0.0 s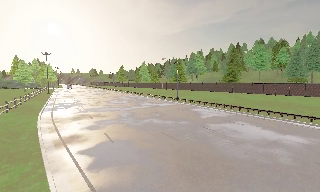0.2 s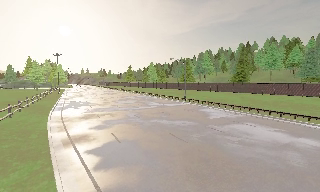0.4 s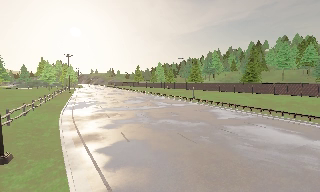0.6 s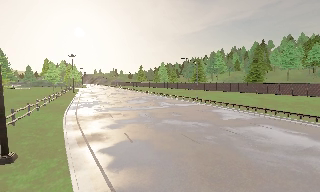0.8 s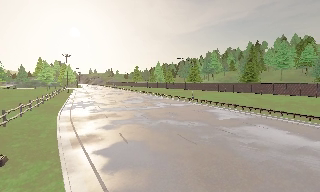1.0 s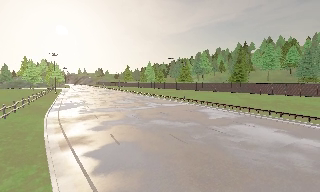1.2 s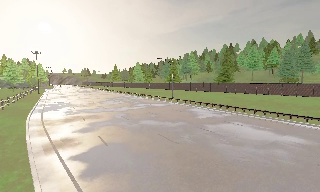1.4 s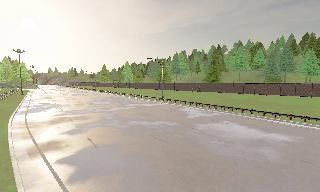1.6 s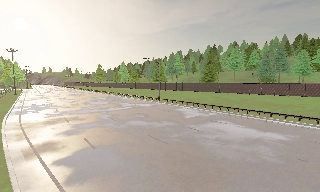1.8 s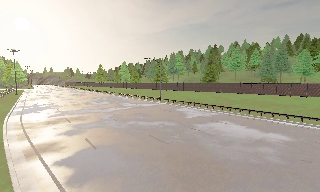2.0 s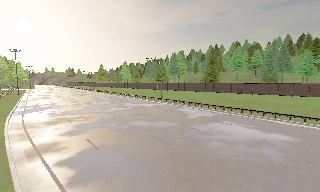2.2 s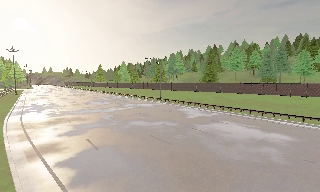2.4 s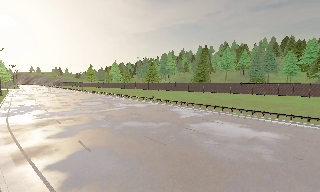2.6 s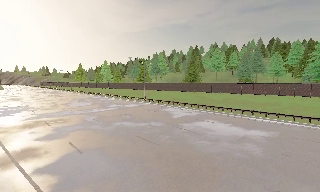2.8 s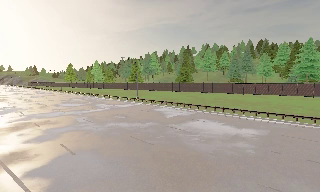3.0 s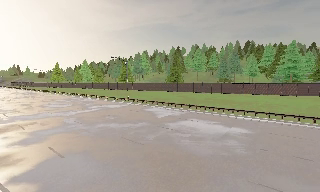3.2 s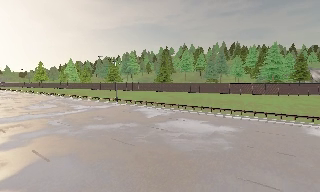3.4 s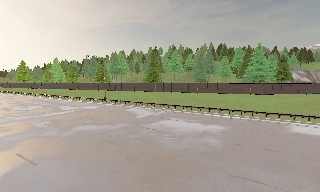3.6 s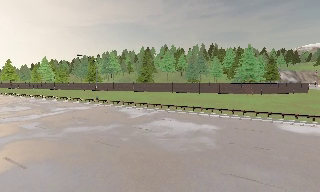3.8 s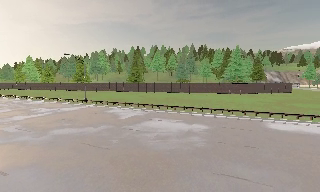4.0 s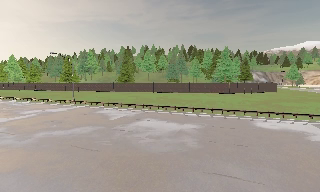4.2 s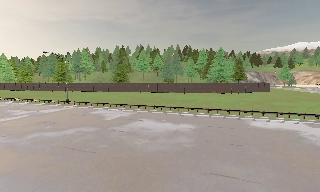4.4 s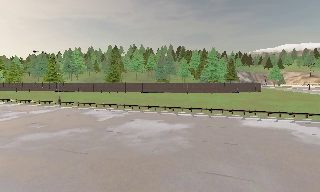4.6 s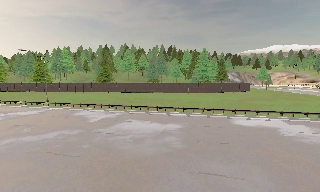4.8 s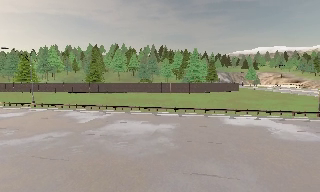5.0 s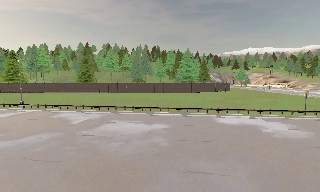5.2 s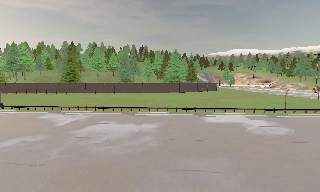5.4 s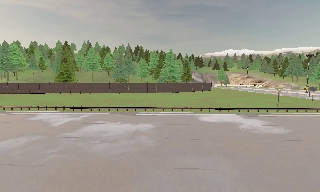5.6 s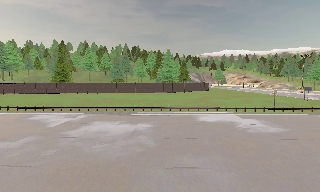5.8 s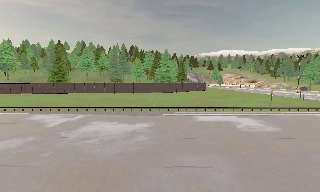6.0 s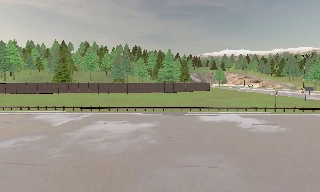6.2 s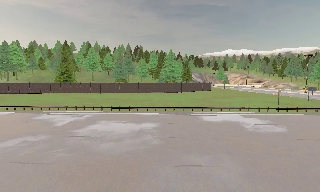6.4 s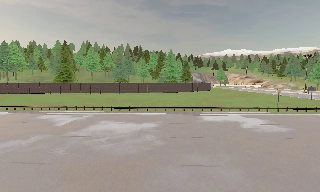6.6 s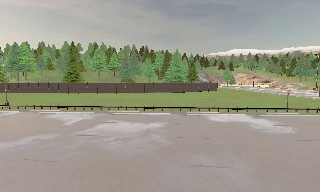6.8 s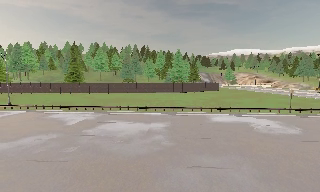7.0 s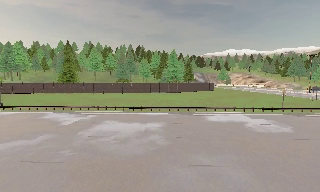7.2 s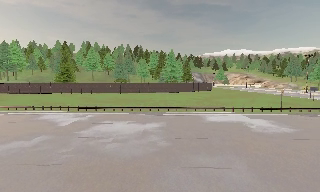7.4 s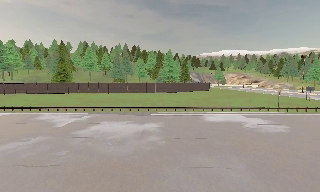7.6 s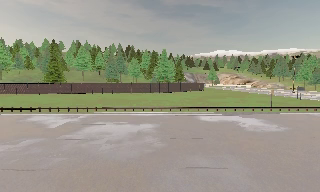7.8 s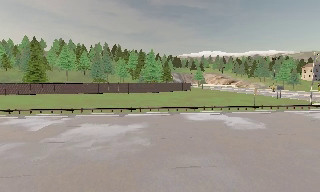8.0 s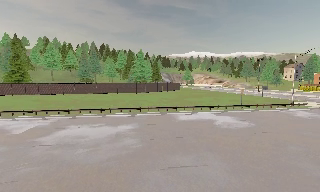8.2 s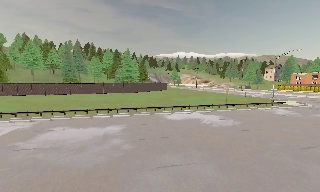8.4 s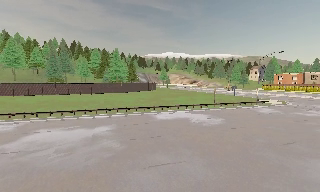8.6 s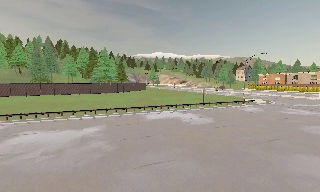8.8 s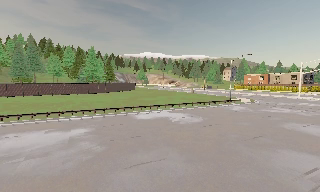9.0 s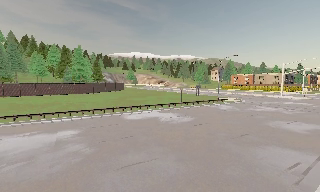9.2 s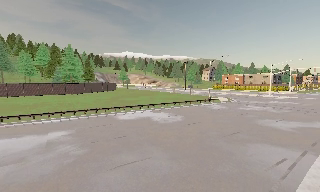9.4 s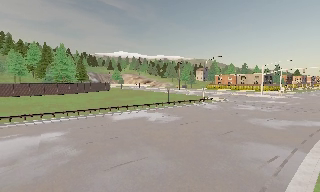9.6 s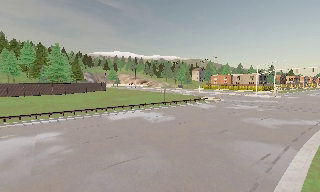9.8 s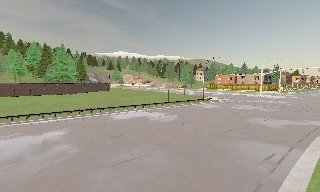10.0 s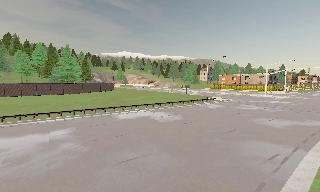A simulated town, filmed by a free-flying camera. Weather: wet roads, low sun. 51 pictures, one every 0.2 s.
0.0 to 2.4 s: The scene slides to the left, as the camera pans about 10 degrees to its right. It travels forward and to its left, about 1 m, so what stands in front looms larger.
2.4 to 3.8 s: The camera swings to its right by about 25 degrees, and the scene slides to the left. It travels to its left, about 0.5 m.
3.8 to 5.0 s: The camera pans to its right, which is clockwise from overhead, by about 15 degrees.
5.0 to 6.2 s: The camera shifts only a little, or ends up much as it began.
6.2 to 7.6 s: The camera travels to its left, about 0.5 m.
7.6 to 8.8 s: The camera pans to its right, which is clockwise from overhead, by about 25 degrees.
8.8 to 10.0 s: The camera shifts only a little, or ends up much as it began.
The film runs forward here.
